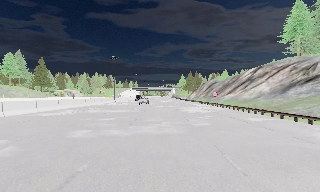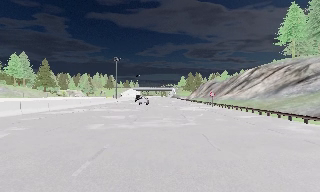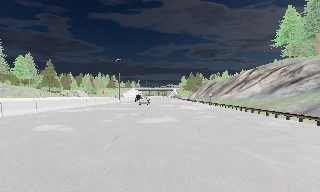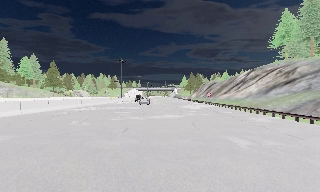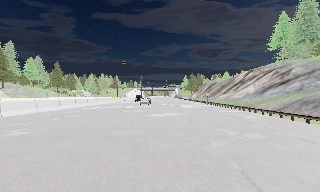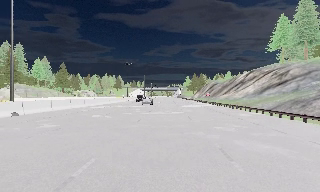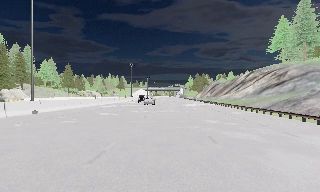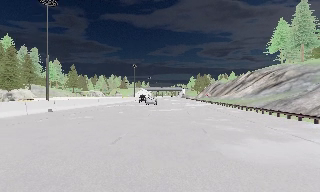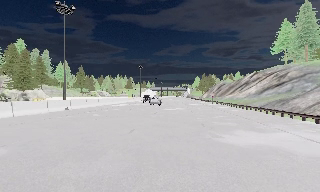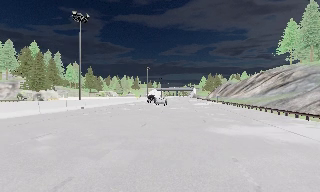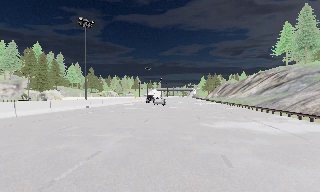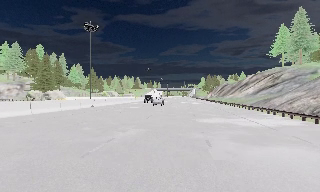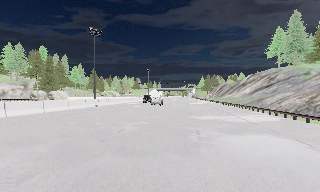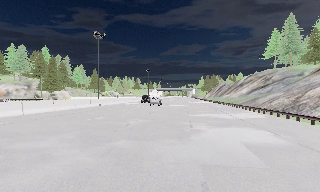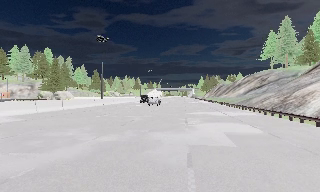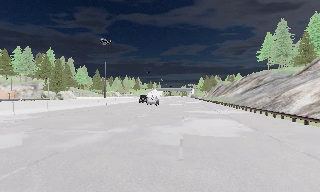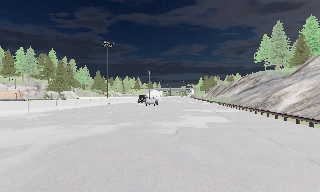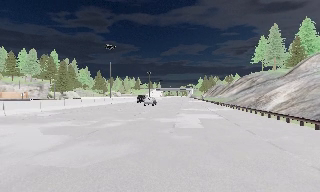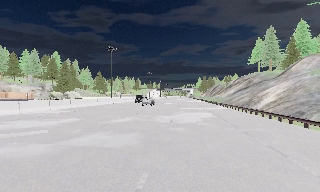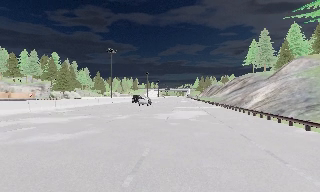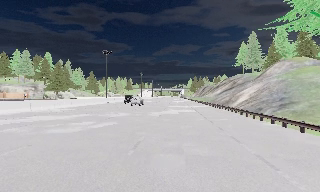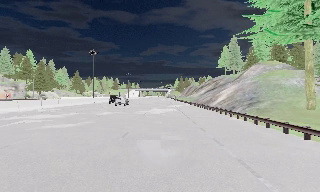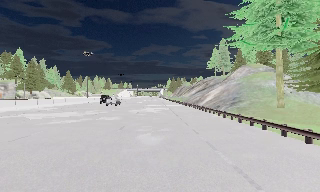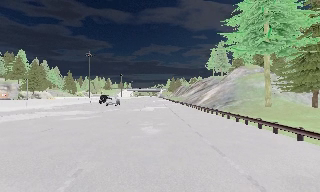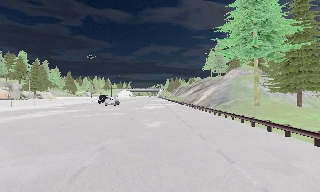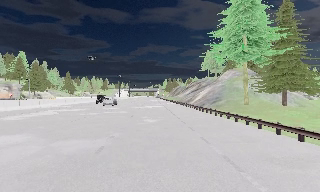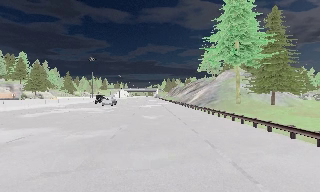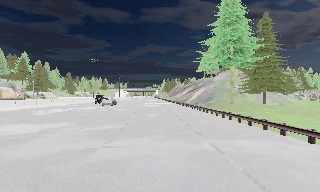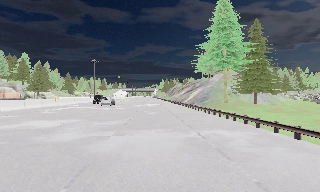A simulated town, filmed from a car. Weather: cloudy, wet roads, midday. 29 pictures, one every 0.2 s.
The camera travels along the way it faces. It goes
backward.
0.0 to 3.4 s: The camera travels backward, about 25 m, so what stands in front gets smaller.
3.4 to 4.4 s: The scene slides to the left, as the camera pans about 10 degrees to its right. It travels backward, about 8 m, so what stands in front gets smaller.
4.4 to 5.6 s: The camera travels backward, about 9 m, so what stands in front gets smaller.
The film runs backward here.
